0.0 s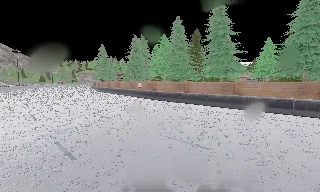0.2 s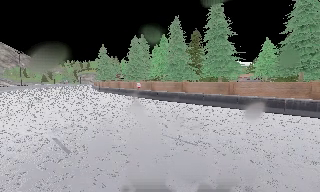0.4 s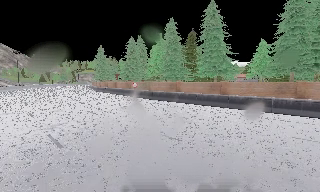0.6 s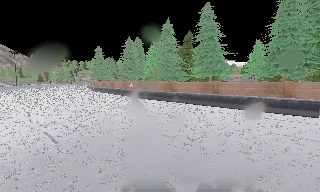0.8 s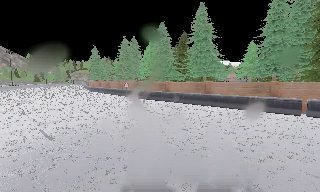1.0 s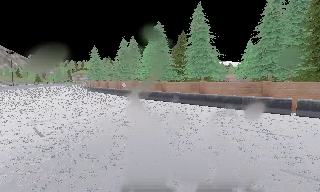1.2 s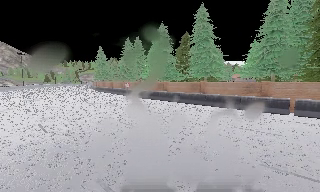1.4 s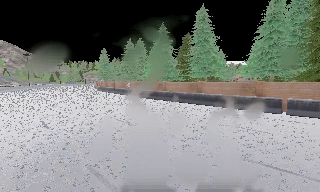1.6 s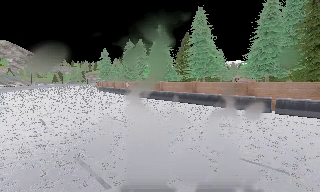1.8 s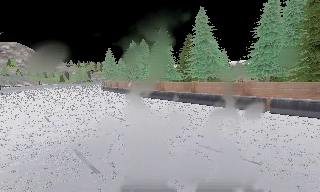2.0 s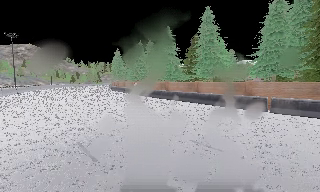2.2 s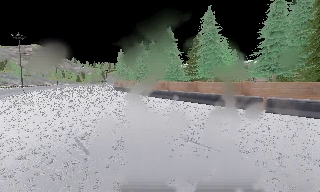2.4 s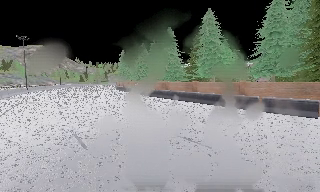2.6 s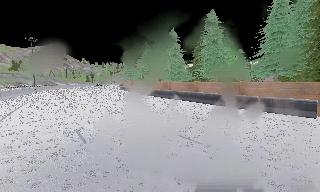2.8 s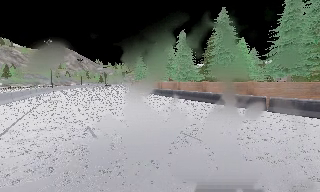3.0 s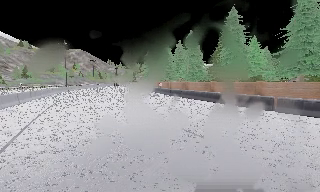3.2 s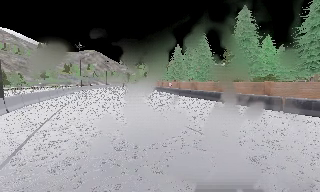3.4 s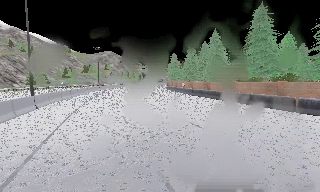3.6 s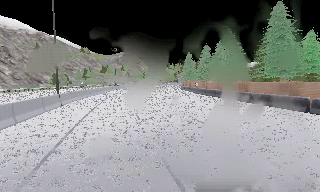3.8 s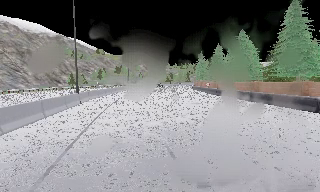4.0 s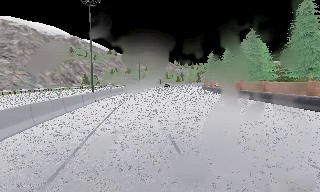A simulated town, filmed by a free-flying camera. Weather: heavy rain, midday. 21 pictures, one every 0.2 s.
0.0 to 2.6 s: The camera pans to its left, which is counterclockwise from overhead, by about 10 degrees. It travels to its right and backward, about 9 m, so close, fixed things drift to the left.
2.6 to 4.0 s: The scene slides to the right, as the camera pans about 30 degrees to its left. It travels backward and to its right, about 5 m. It gains speed.
The film runs backward here.
